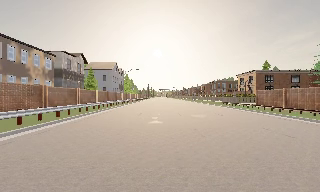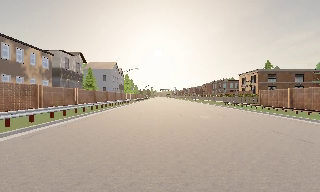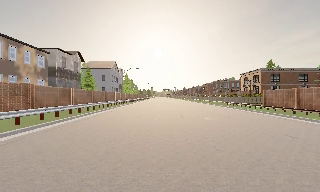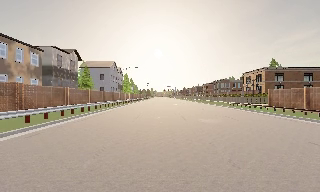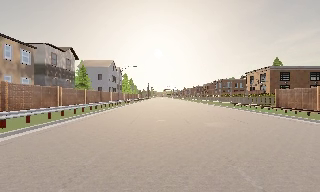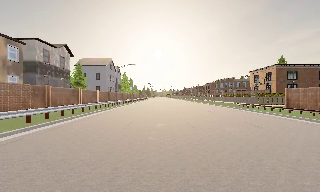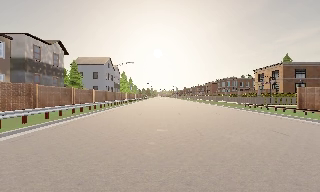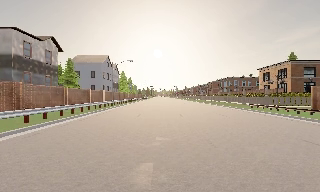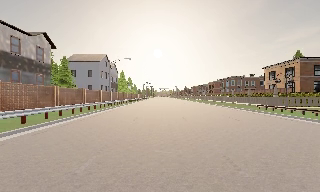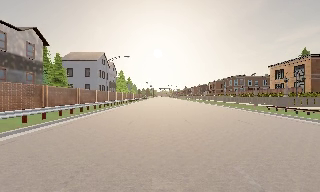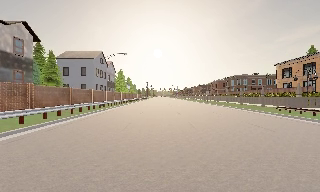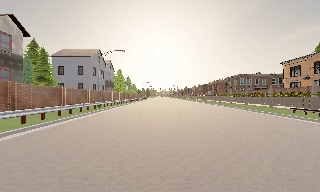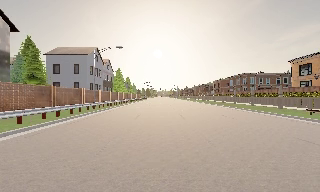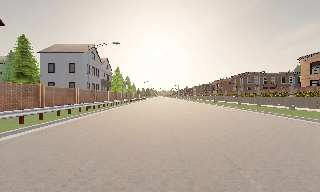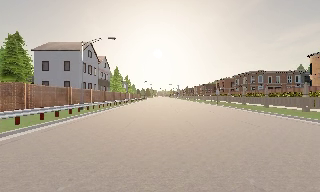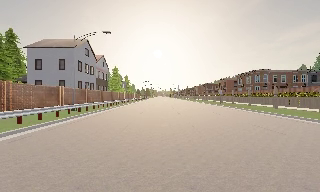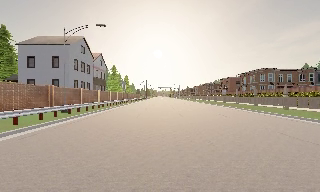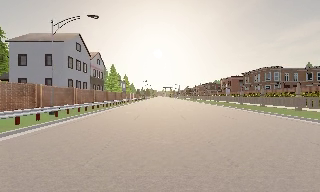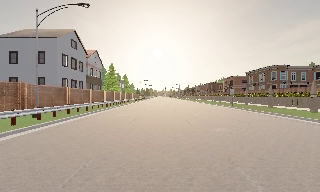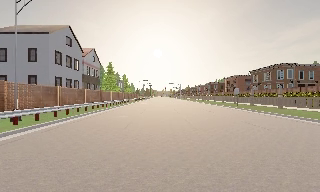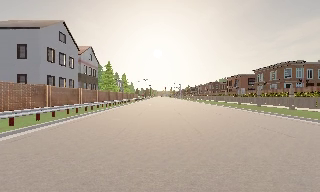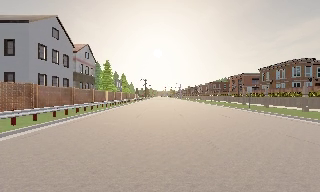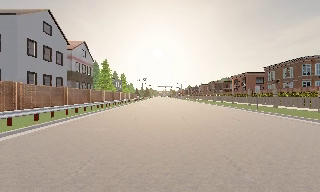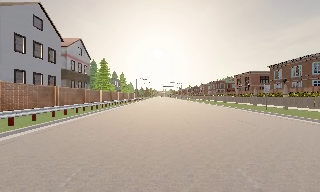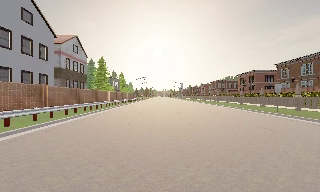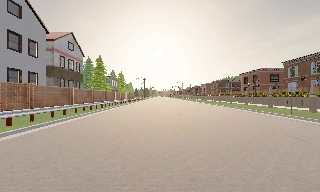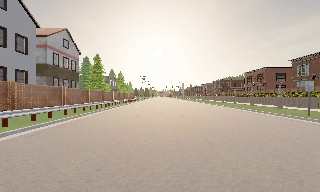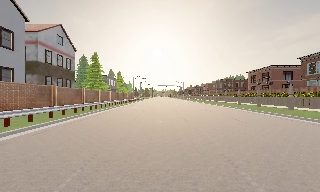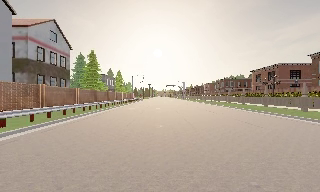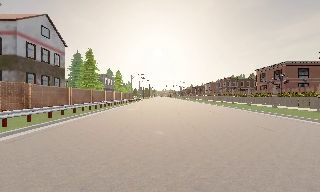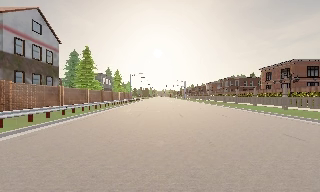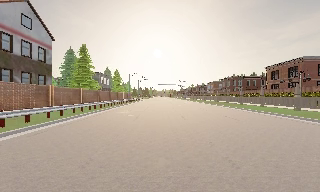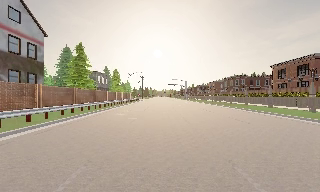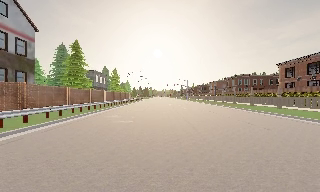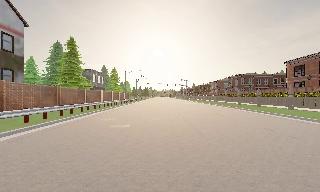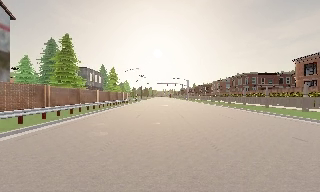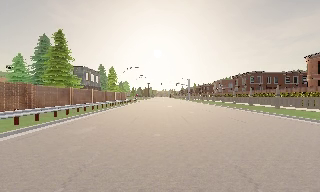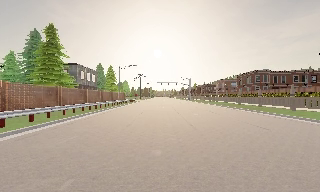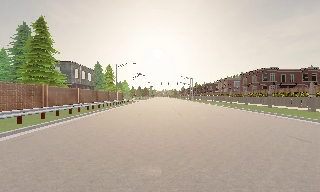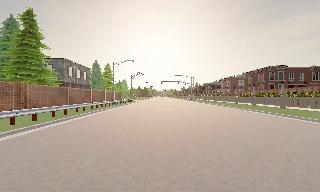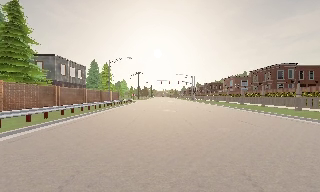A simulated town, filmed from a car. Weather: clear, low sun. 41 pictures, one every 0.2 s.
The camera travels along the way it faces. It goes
forward.
0.0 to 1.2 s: The camera travels forward, about 7 m, so what stands in front looms larger. It gains speed.
1.2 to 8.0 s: The camera travels forward, about 55 m, so what stands in front looms larger.
The film runs forward here.
